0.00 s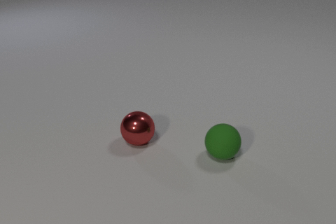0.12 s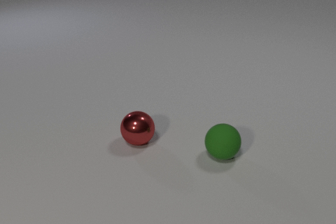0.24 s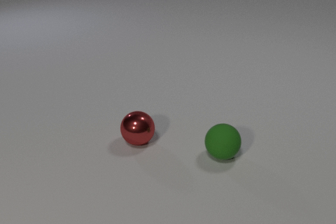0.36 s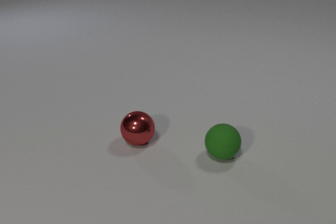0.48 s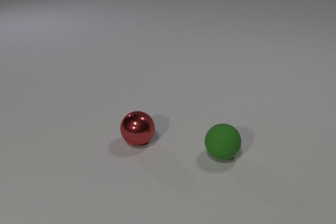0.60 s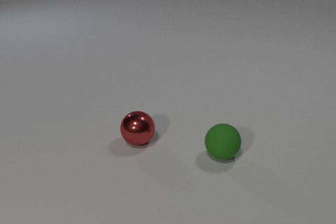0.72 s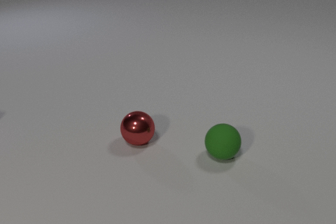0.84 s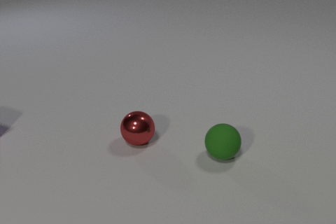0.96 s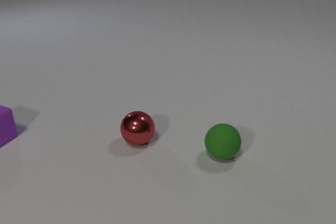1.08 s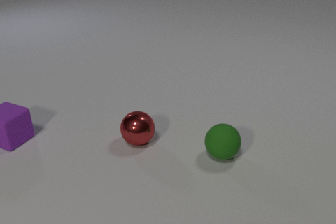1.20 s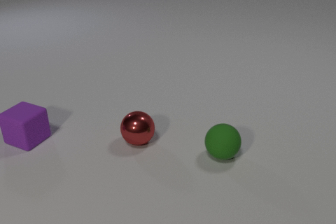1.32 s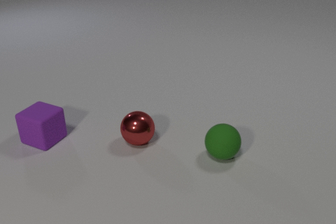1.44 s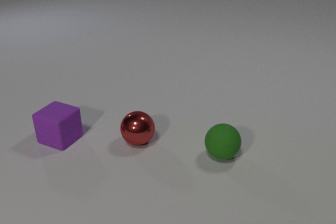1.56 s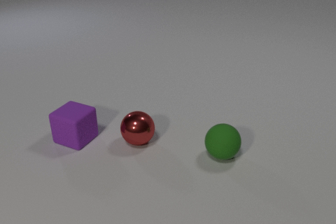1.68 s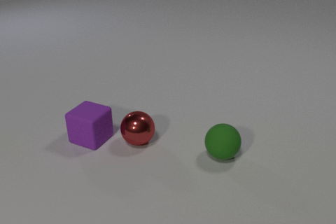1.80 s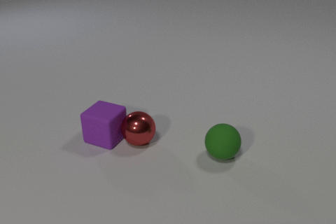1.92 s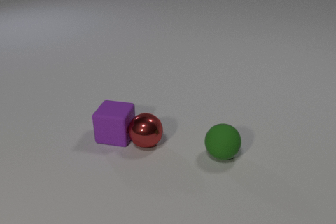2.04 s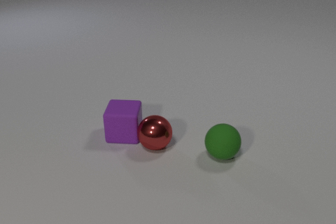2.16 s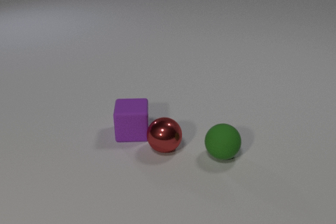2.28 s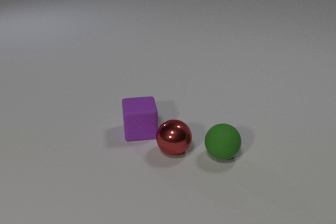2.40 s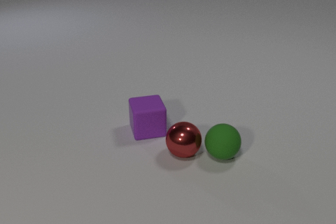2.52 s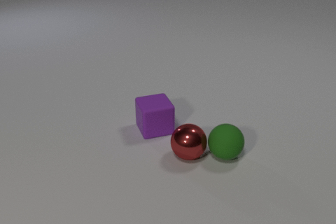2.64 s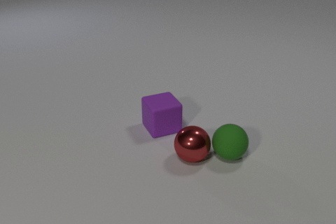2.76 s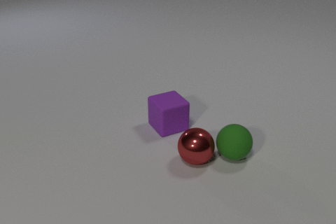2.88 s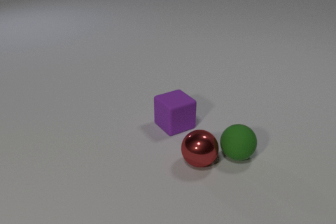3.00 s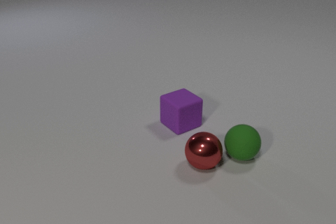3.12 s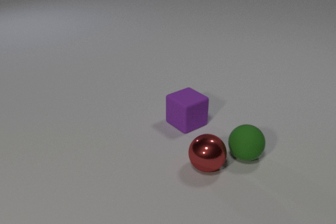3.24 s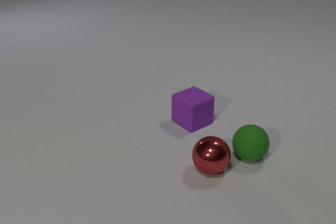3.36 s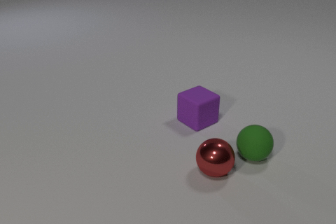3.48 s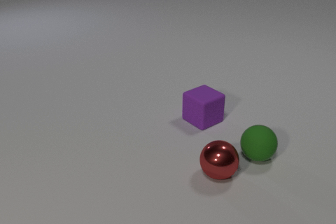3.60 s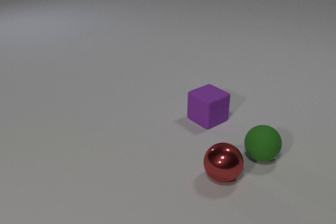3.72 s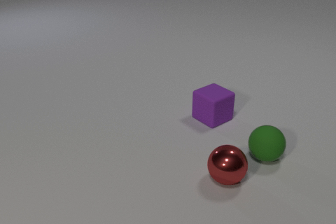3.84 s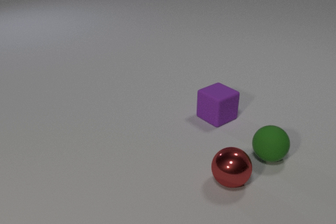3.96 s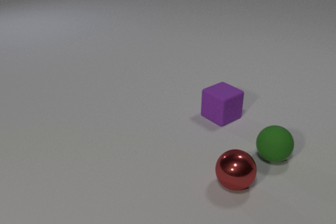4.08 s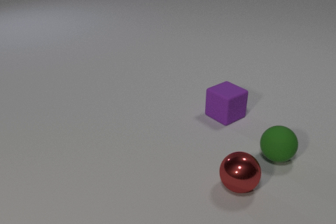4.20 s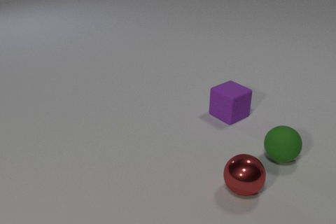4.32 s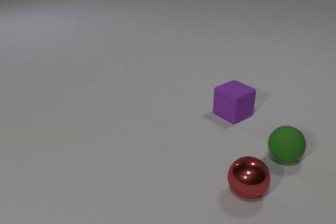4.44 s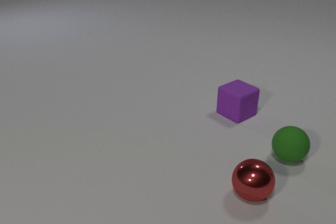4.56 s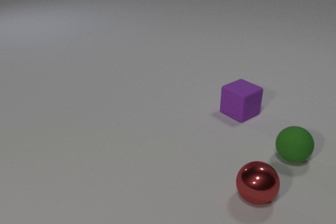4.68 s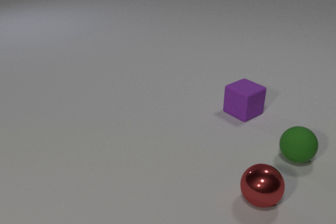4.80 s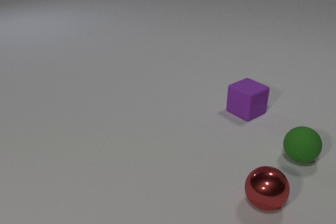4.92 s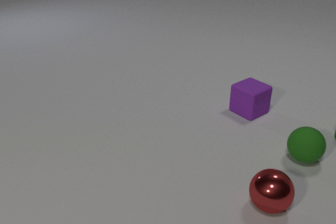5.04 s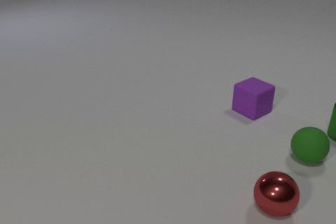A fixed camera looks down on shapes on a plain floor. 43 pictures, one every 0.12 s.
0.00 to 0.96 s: The purple rubber cube comes in at the left edge, slides to the right and toward the camera.
0.96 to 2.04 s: The purple rubber cube slides to the right, spins counterclockwise seen from above by about 30 degrees, its near face sliding to the right. The red metal sphere rolls to the right and toward the camera. The purple rubber cube and the red metal sphere collide.
2.04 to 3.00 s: The purple rubber cube slides to the right, spins counterclockwise seen from above by about 45 degrees, its near face sliding to the right. The red metal sphere rolls to the right and toward the camera. The green rubber sphere rolls to the right. The red metal sphere and the green rubber sphere collide.
3.00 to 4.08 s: The purple rubber cube slides to the right and away from the camera. The red metal sphere rolls to the right and toward the camera. The green rubber sphere rolls to the right.
4.08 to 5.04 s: The purple rubber cube slides to the right and away from the camera. The red metal sphere rolls to the right and toward the camera. The green metal cylinder comes in at the right edge, slides to the left. The green rubber sphere rolls to the right.
What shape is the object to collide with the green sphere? sphere.
Are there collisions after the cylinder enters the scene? no.
Are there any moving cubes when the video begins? no.
